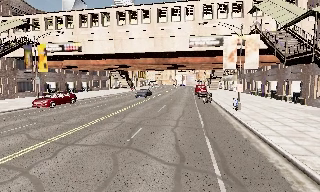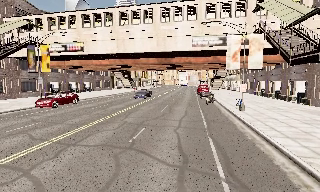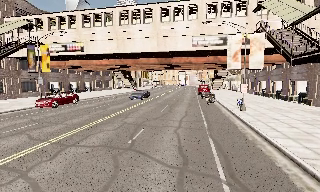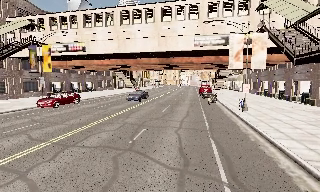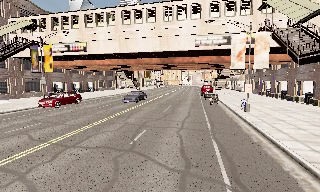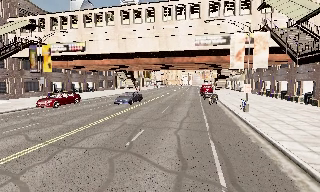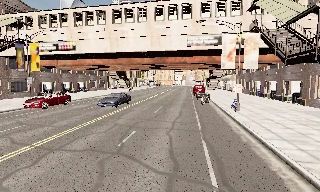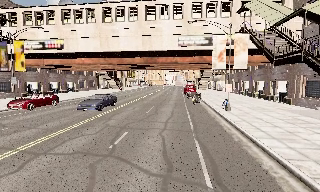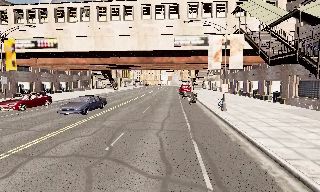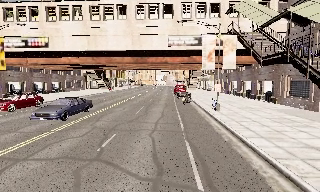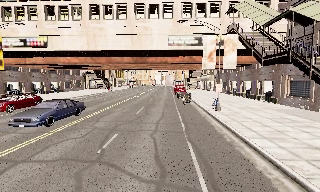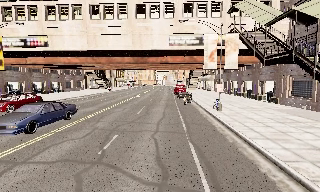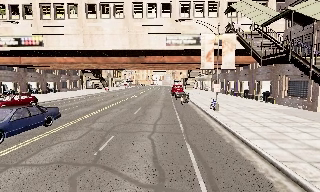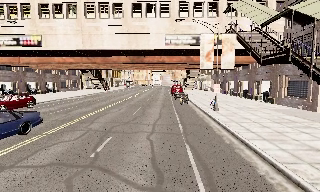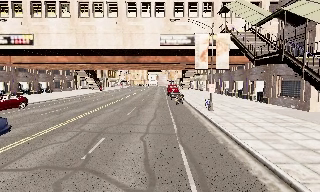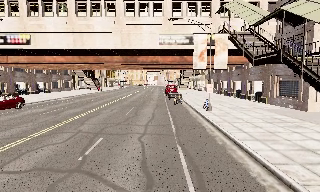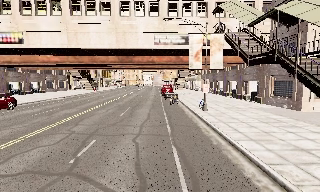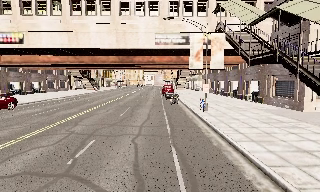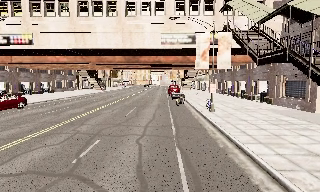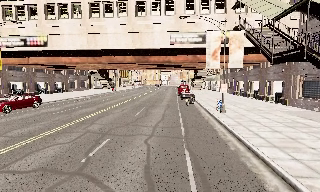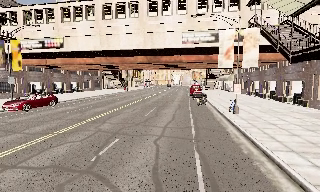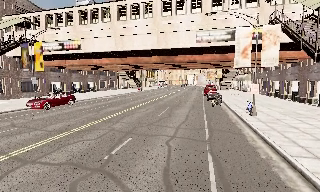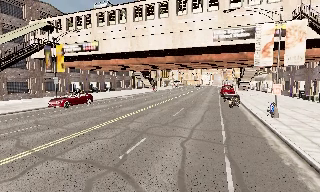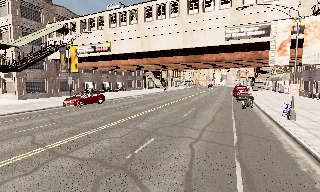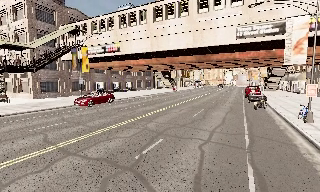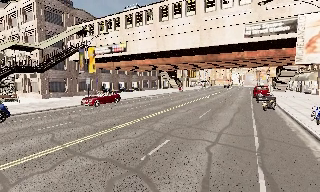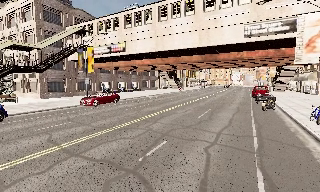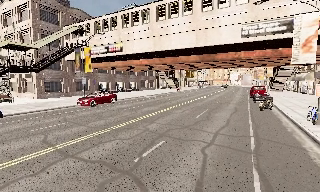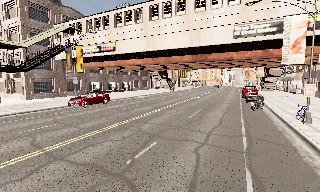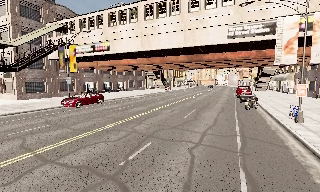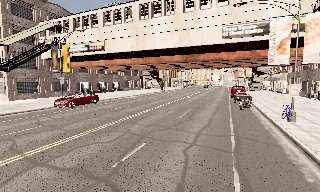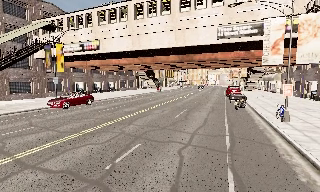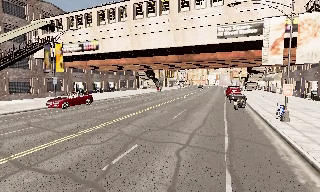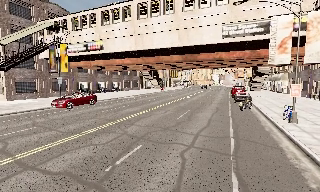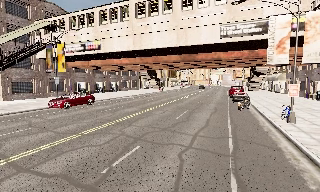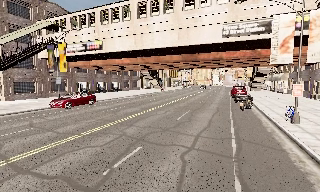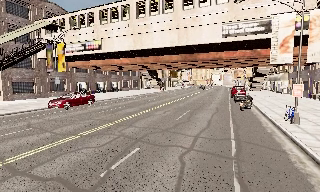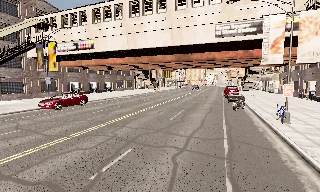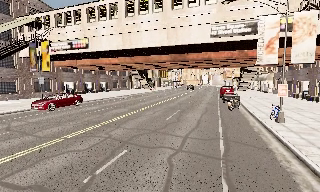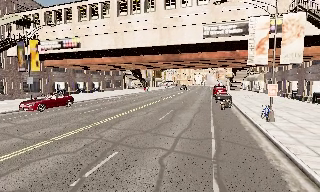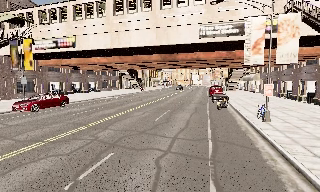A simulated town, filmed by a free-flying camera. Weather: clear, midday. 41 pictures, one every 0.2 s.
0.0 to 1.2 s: The camera travels forward, about 0.5 m, so what stands in front looms larger.
1.2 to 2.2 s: The camera shifts only a little, or ends up much as it began.
2.2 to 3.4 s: The camera travels forward, about 0.5 m, so what stands in front looms larger.
3.4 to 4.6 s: The camera pans to its left, which is counterclockwise from overhead, by about 25 degrees.
4.6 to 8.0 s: The camera travels forward and to its right, about 1.5 m, so what stands in front looms larger.
The film runs forward here.
